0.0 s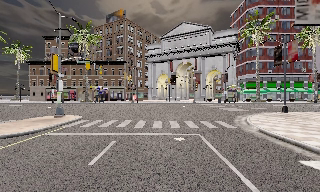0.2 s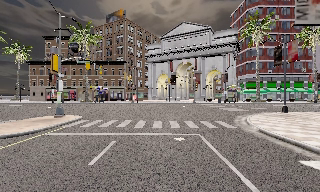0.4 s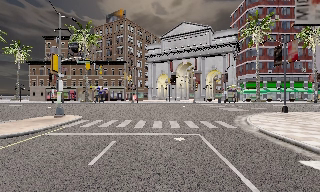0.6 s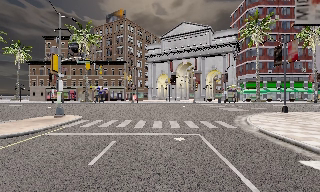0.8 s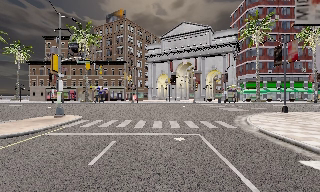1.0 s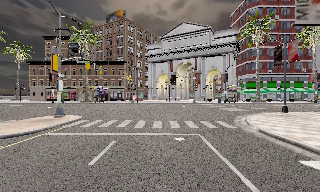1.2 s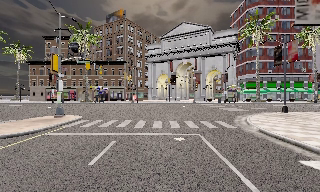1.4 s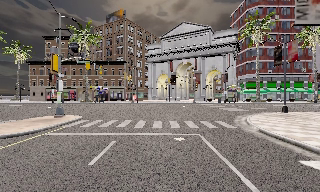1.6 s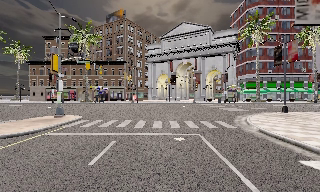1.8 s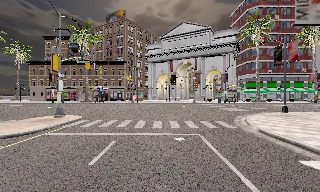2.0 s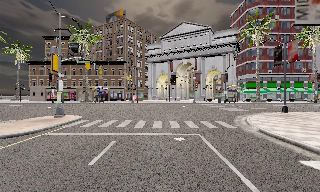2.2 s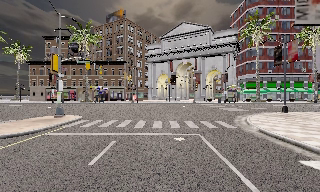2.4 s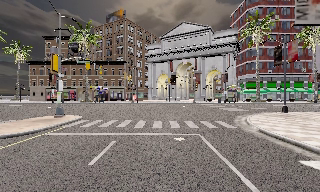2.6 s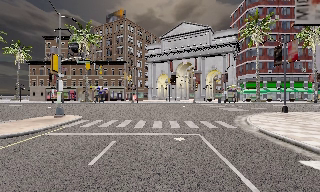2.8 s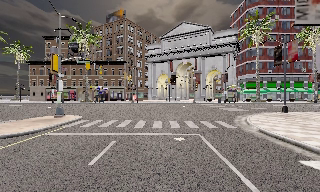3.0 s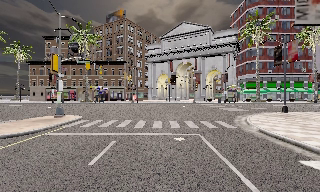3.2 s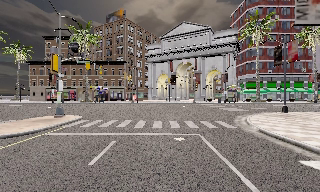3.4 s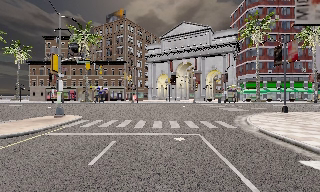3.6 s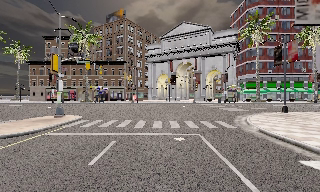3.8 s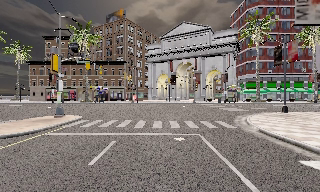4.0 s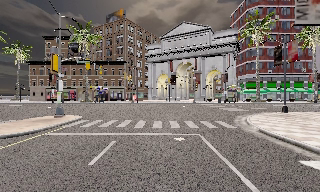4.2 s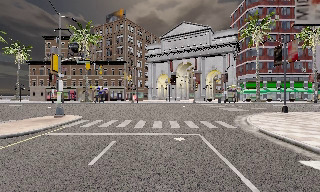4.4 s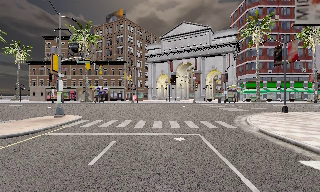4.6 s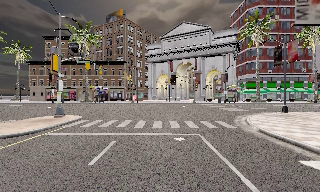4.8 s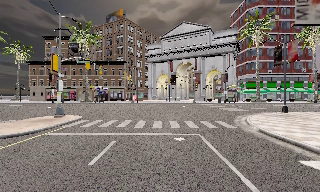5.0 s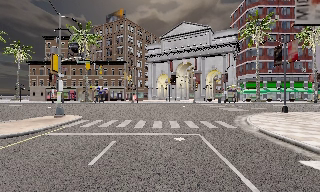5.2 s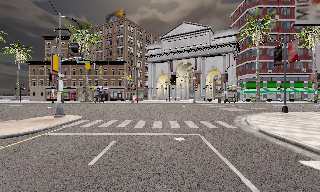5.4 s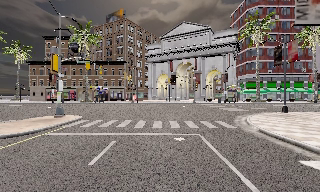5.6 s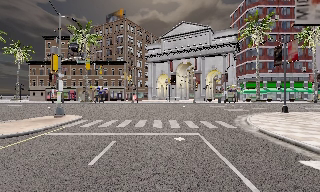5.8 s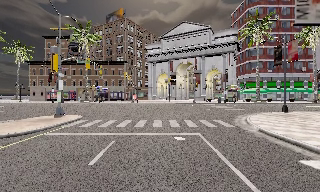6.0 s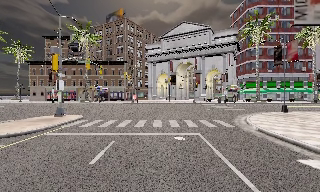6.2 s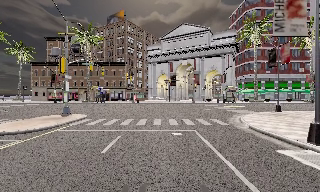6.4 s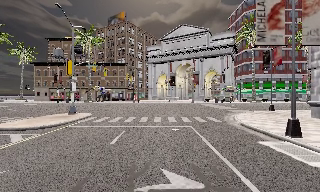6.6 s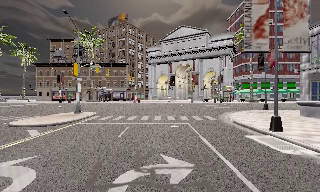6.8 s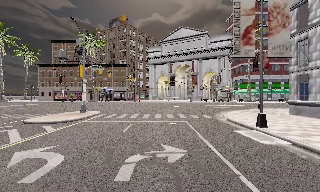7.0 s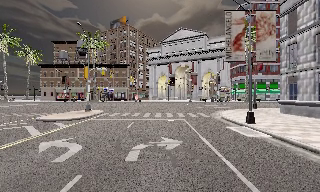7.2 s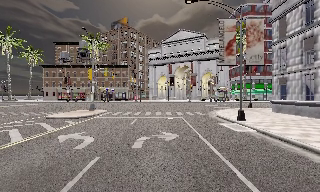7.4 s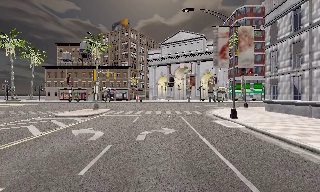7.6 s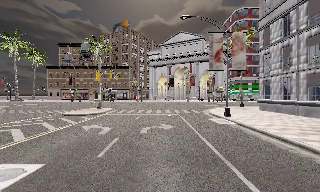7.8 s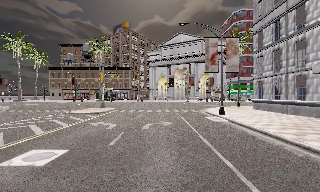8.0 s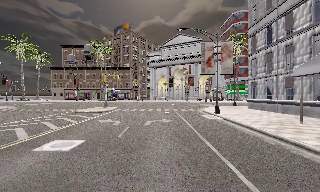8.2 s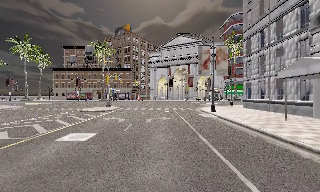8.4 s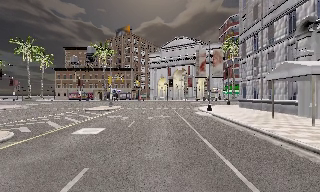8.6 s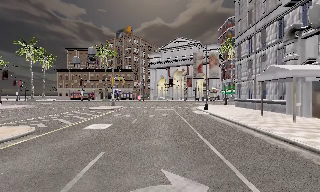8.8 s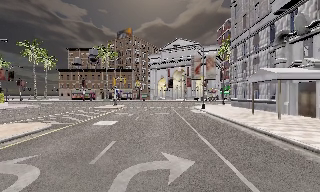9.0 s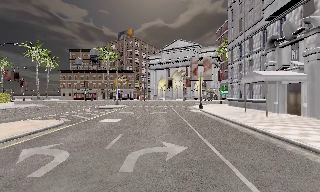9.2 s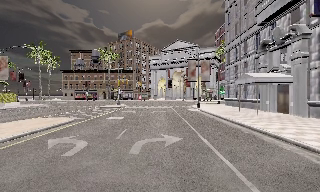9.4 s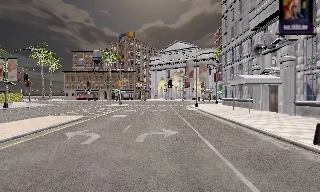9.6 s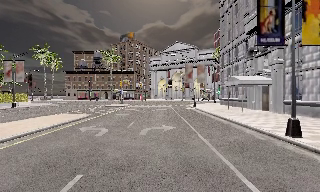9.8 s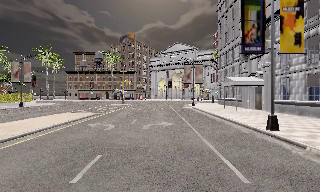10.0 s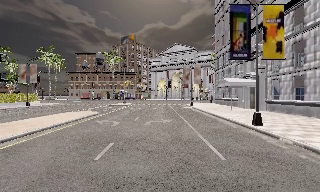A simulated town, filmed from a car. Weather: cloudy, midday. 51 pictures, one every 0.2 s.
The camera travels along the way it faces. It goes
backward.
0.0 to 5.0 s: The camera keeps its place and its aim.
5.0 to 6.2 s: The camera travels backward, about 1 m, so what stands in front gets smaller. It gains speed.
6.2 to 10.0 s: The camera travels backward, about 20 m, so what stands in front gets smaller.
The film runs backward here.
